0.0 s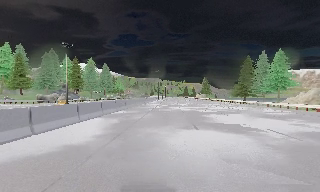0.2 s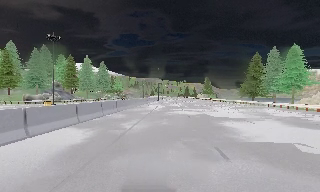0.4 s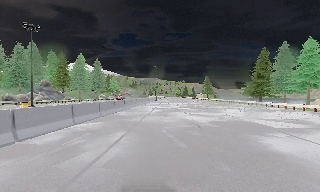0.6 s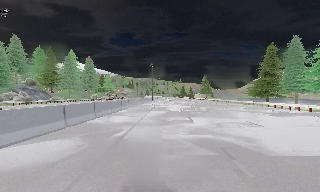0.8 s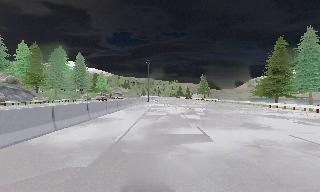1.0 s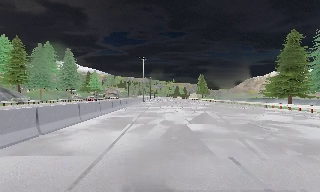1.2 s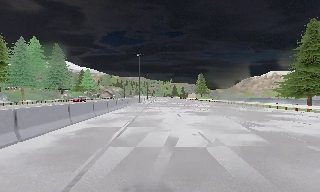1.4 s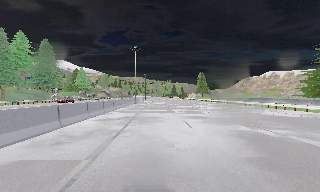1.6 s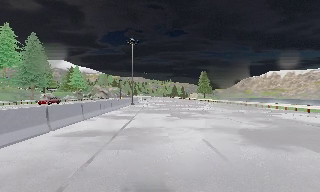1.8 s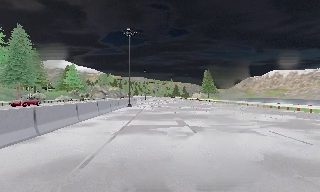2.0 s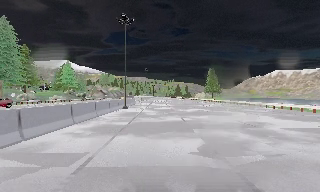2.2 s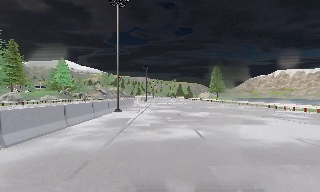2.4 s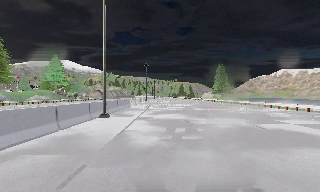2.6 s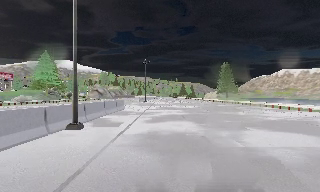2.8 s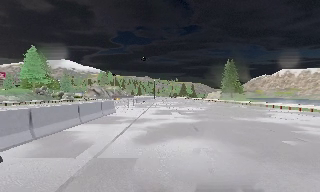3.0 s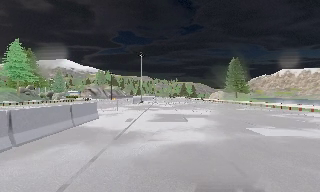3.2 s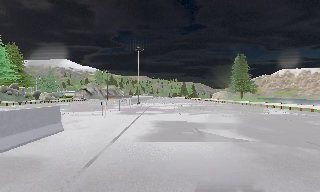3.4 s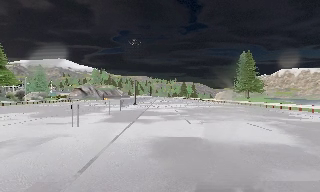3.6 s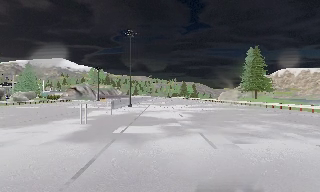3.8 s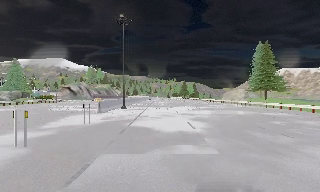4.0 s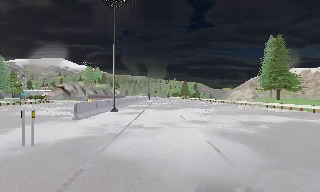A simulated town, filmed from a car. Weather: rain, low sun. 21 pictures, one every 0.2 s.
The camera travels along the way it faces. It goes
forward.
0.0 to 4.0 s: The camera travels forward, about 85 m, so what stands in front looms larger.
The film runs forward here.
